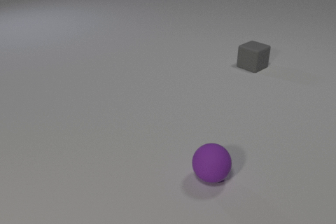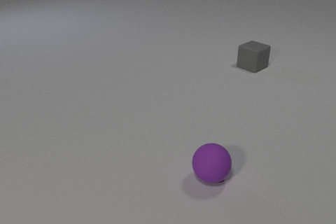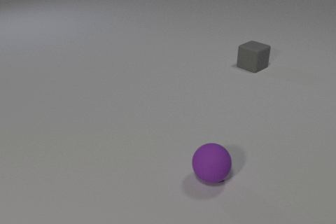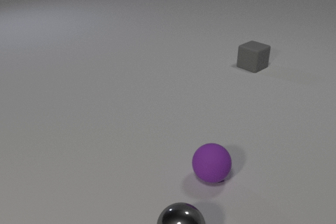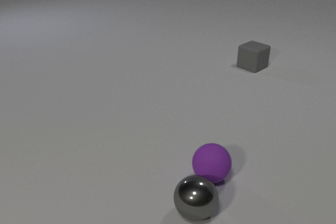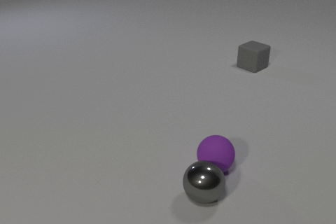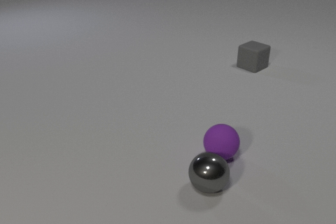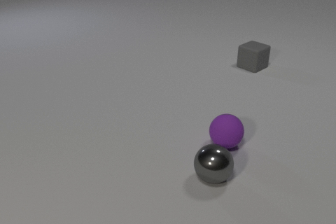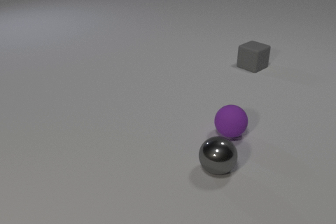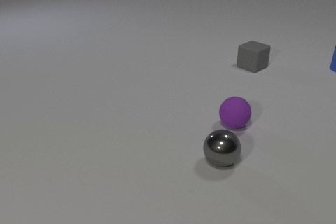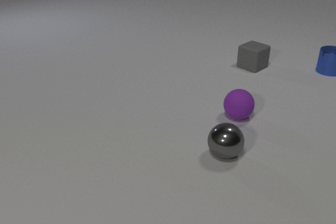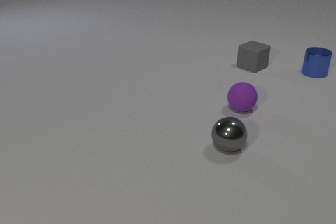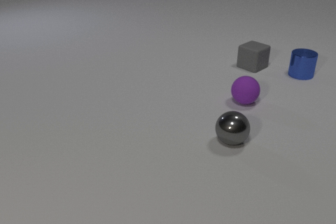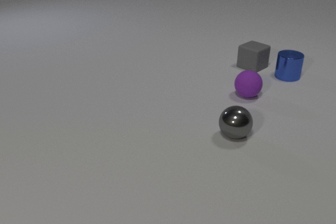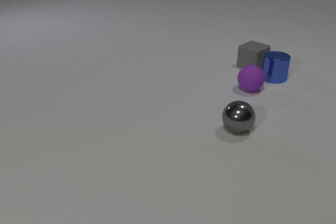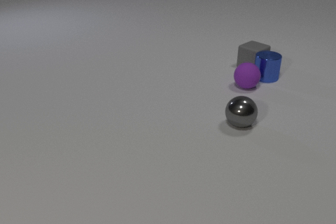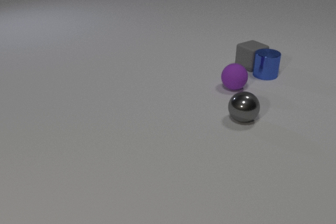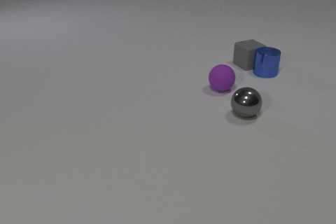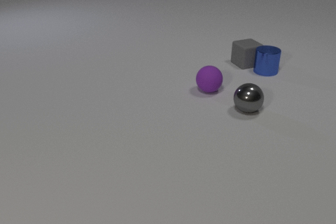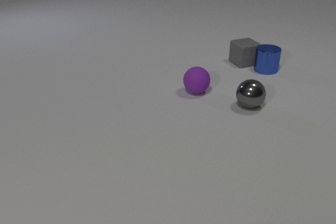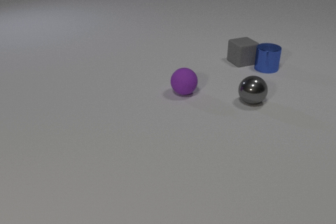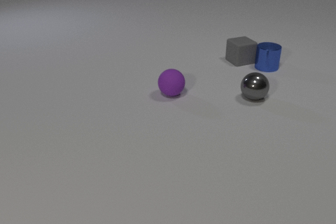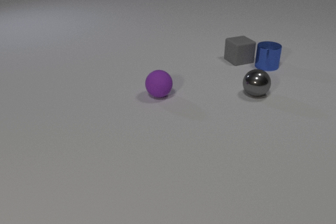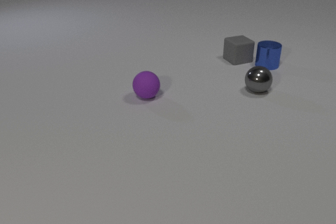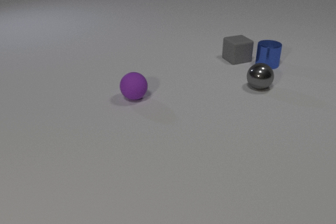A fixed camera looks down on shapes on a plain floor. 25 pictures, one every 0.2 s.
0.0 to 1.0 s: The gray metal sphere comes in at the bottom edge, rolls away from the camera. The purple rubber sphere rolls away from the camera. The gray metal sphere and the purple rubber sphere collide.
1.0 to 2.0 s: The gray metal sphere rolls away from the camera. The purple rubber sphere rolls away from the camera. The blue metal cylinder comes in at the right edge, slides to the left and toward the camera.
2.0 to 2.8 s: The gray metal sphere rolls away from the camera. The purple rubber sphere rolls away from the camera. The blue metal cylinder slides to the left and toward the camera.
2.8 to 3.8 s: The gray metal sphere rolls away from the camera. The purple rubber sphere rolls to the left. The blue metal cylinder slides away from the camera and to the left. The gray rubber cube slides to the left and away from the camera, spins so that its near face slides to the left, clockwise seen from above. The purple rubber sphere and the blue metal cylinder collide. The blue metal cylinder and the gray rubber cube collide.
3.8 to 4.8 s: The gray metal sphere rolls away from the camera. The purple rubber sphere rolls to the left. The blue metal cylinder slides away from the camera. The gray rubber cube slides away from the camera and to the left.
What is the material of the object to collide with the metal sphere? rubber.
How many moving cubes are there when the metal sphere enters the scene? 0.
Are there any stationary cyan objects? no.
